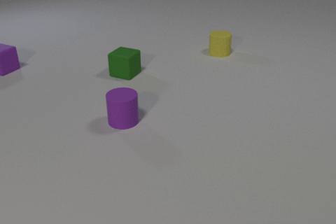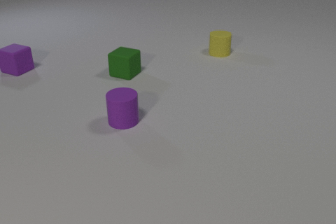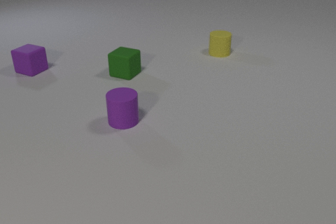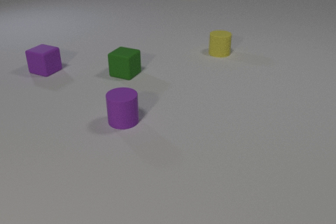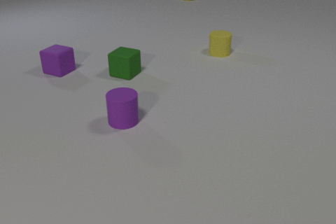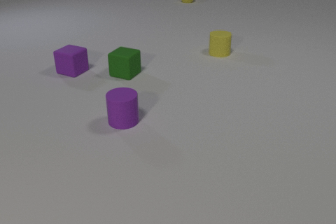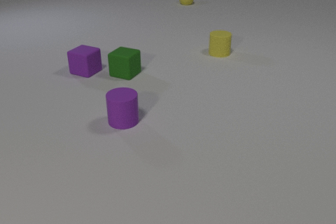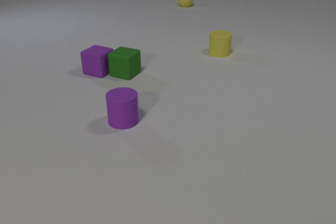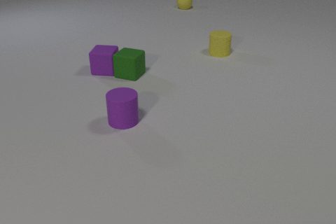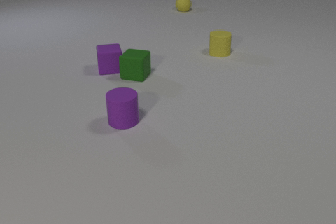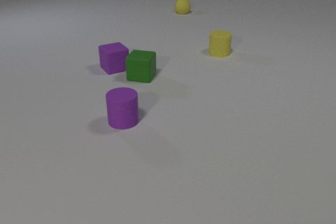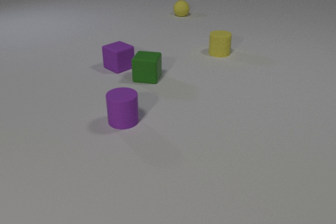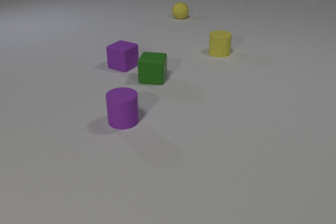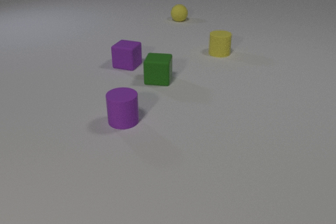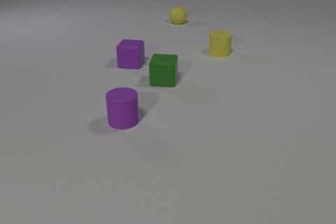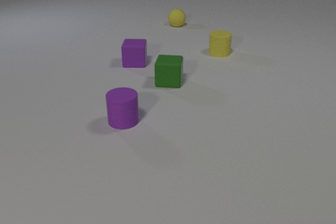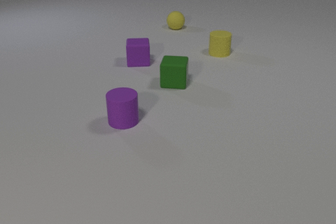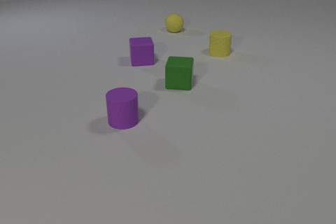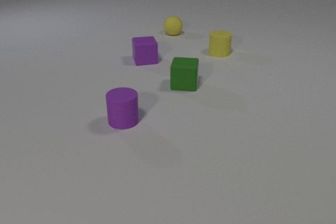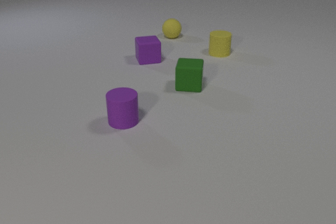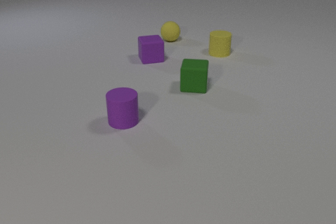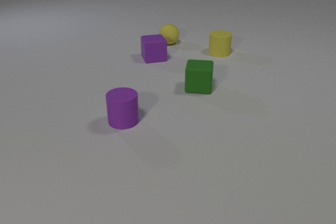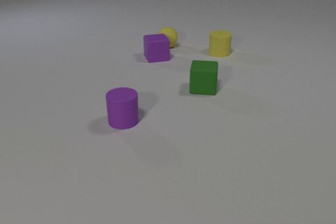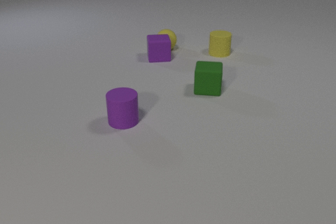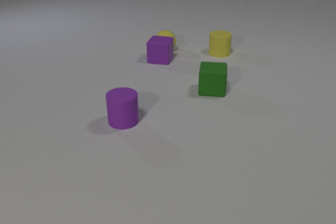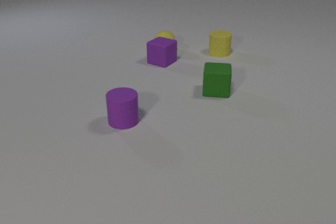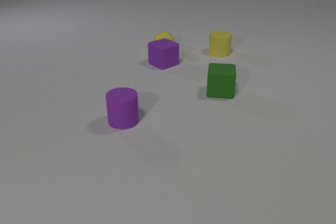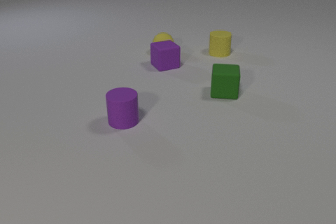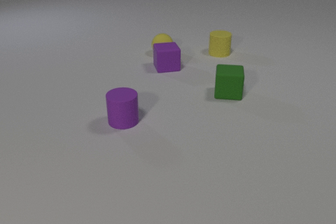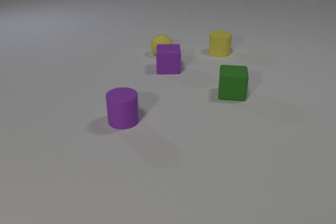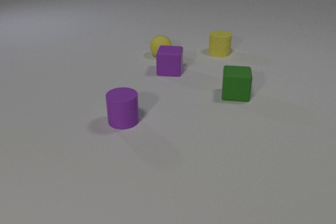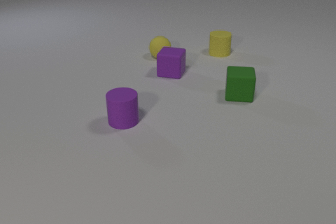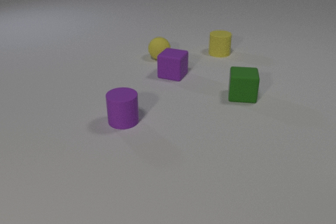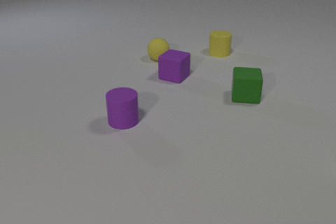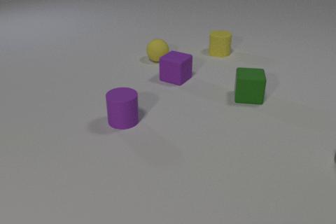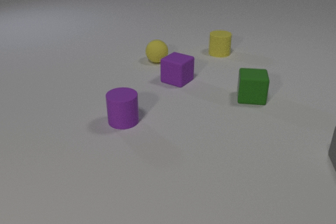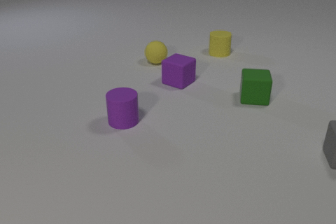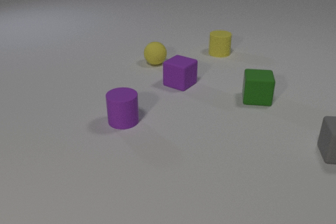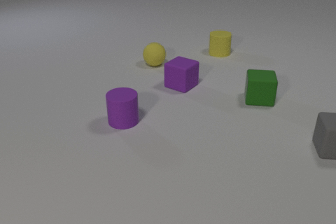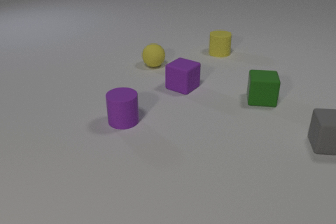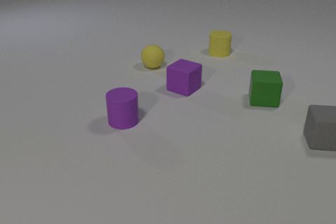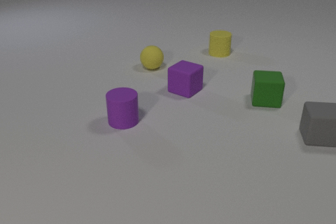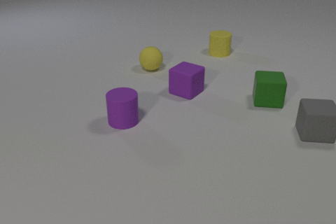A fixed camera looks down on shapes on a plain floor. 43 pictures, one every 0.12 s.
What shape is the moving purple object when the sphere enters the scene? cube.
How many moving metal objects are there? 0.
How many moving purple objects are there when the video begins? 1.
0.00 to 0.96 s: The purple rubber cube slides to the right. The green rubber cube moves, and ends about where it began. The yellow rubber sphere comes in at the top edge, rolls toward the camera. The purple rubber cube and the green rubber cube collide.
0.96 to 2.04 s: The purple rubber cube slides to the right and away from the camera, spins counterclockwise seen from above by about 105 degrees, its near face sliding to the right. The green rubber cube slides to the right and toward the camera. The yellow rubber sphere rolls toward the camera.
2.04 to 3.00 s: The purple rubber cube slides to the right, spins clockwise seen from above by about 45 degrees, its near face sliding to the left. The green rubber cube slides to the right. The yellow rubber sphere rolls toward the camera. The purple rubber cube and the yellow rubber sphere collide.
3.00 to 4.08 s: The purple rubber cube slides toward the camera, spins so that its near face slides to the left, clockwise seen from above. The green rubber cube slides to the right. The yellow rubber sphere rolls toward the camera.
4.08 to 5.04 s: The purple rubber cube slides toward the camera. The green rubber cube slides to the right. The yellow rubber sphere rolls toward the camera. The gray rubber cube slides away from the camera and to the left.
